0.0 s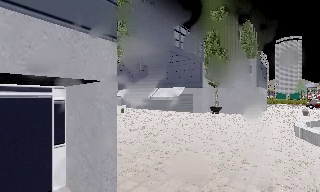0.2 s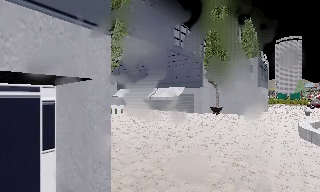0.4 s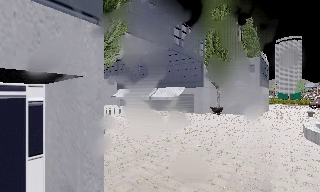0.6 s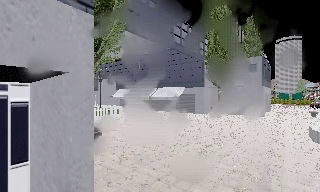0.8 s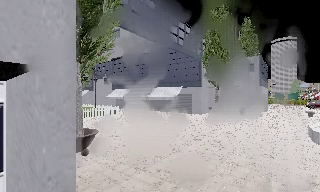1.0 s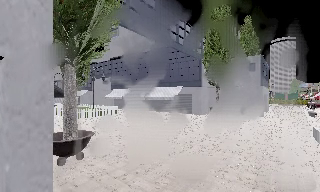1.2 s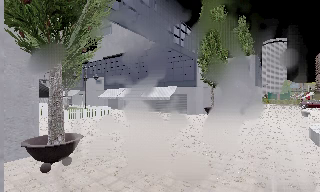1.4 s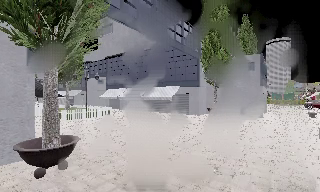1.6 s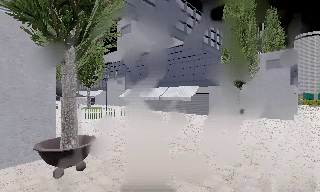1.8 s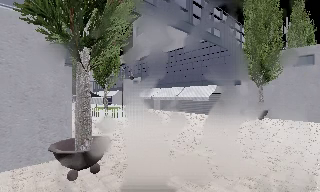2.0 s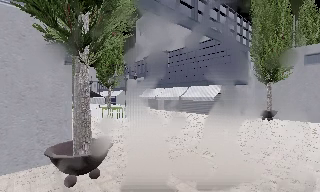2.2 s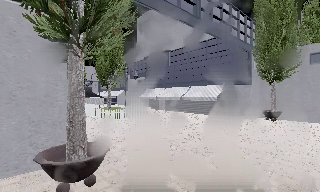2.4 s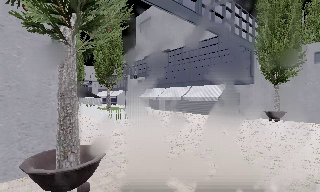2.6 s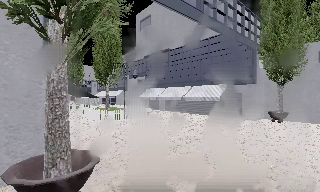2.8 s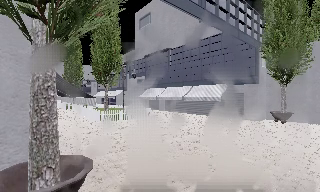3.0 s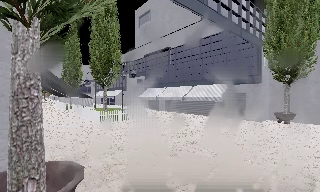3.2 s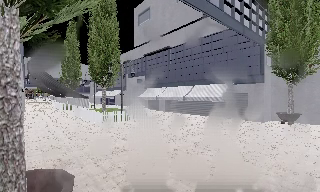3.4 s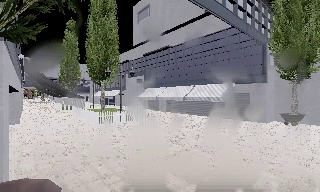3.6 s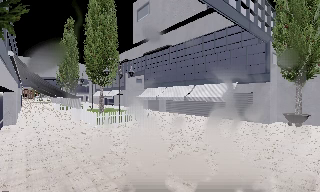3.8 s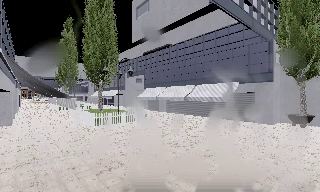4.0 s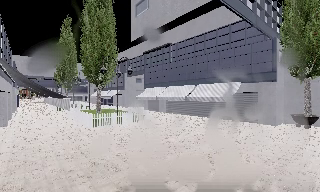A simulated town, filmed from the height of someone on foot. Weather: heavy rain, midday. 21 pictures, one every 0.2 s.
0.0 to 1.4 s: The camera travels forward, about 2.5 m, so what stands in front looms larger.
1.4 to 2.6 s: The scene slides to the right, as the camera pans about 15 degrees to its left. It travels forward, about 2 m, so what stands in front looms larger.
2.6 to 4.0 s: The camera travels forward, about 2.5 m, so what stands in front looms larger.
The film runs forward here.
